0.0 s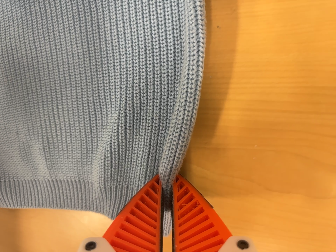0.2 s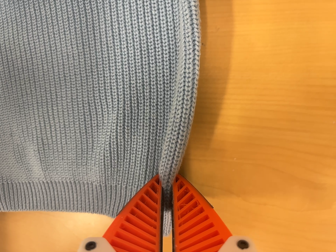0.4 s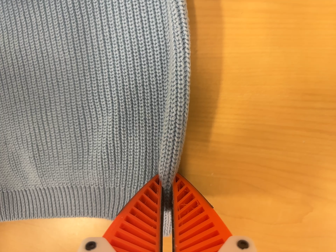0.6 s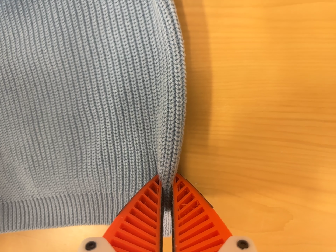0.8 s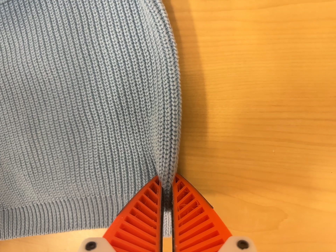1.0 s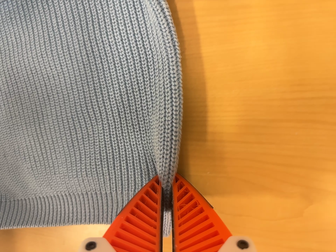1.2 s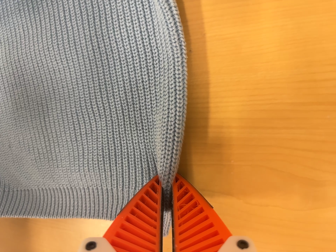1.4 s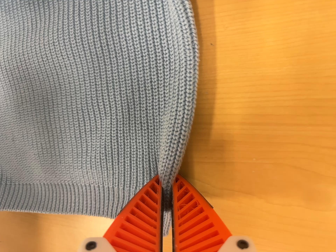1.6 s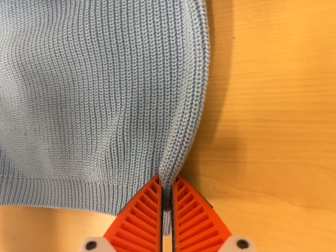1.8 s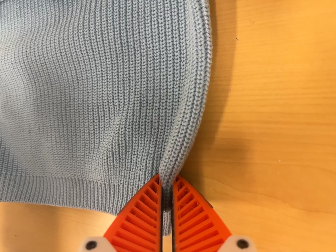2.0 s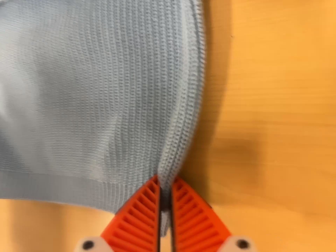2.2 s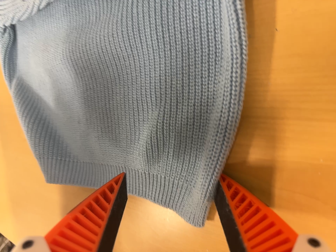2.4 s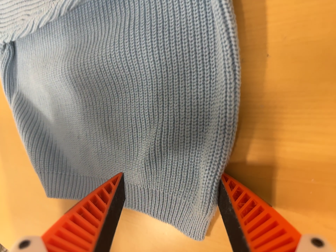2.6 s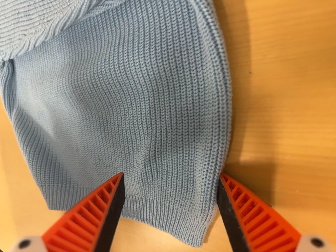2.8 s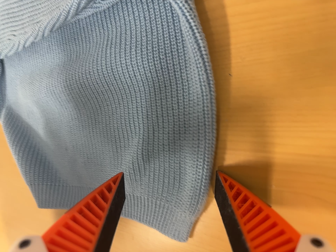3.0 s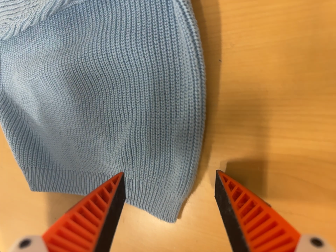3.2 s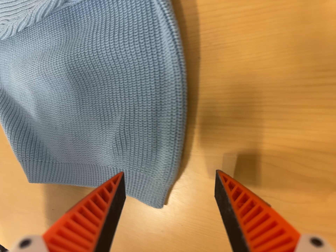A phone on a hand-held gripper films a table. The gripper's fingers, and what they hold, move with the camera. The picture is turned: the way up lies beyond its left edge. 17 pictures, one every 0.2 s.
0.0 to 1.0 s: The camera travels to its right, about 6 cm, so close, fixed things drift to the left.
1.0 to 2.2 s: The scene slides to the right, as the camera pans about 15 degrees to its left.
2.2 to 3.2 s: The camera travels backward, about 6 cm, so what stands in front gets smaller.
The film runs backward here.
